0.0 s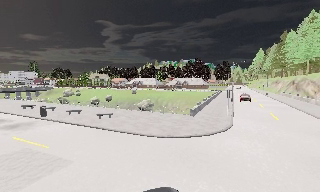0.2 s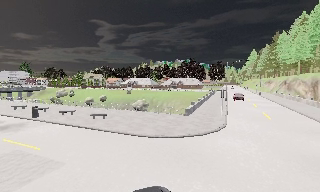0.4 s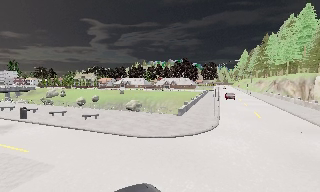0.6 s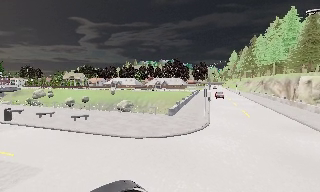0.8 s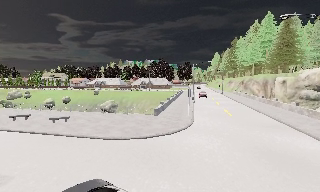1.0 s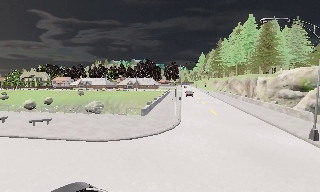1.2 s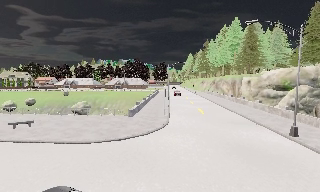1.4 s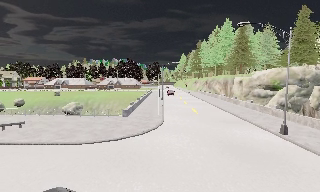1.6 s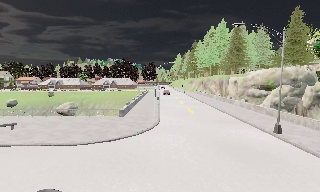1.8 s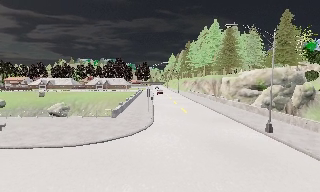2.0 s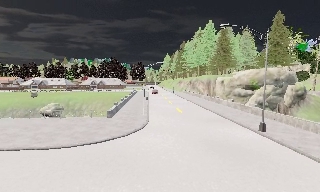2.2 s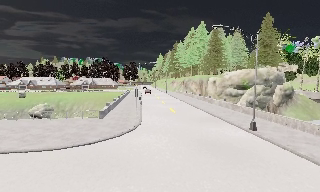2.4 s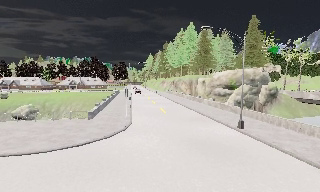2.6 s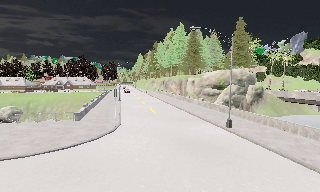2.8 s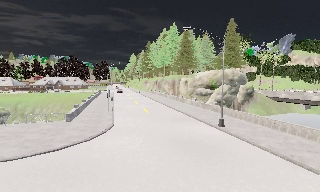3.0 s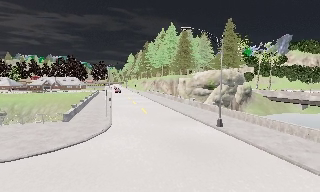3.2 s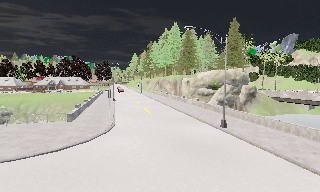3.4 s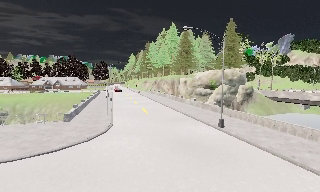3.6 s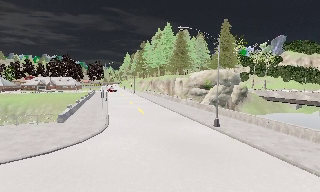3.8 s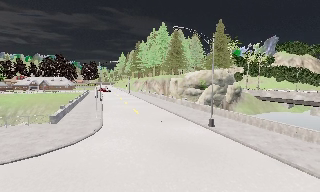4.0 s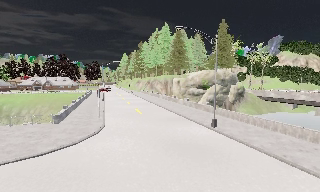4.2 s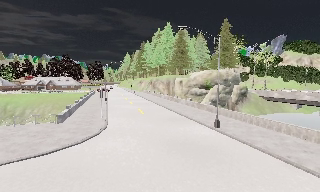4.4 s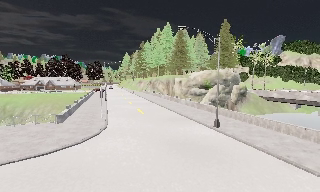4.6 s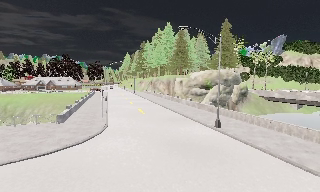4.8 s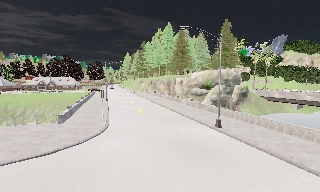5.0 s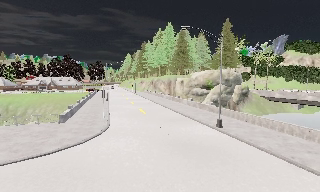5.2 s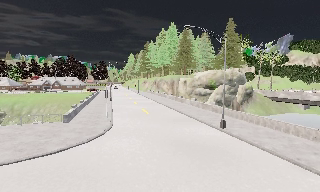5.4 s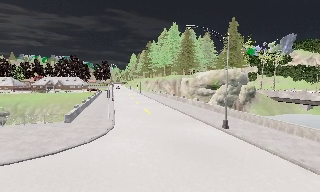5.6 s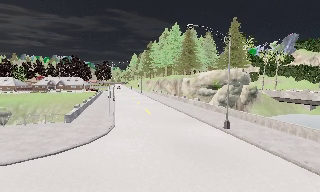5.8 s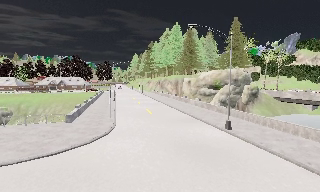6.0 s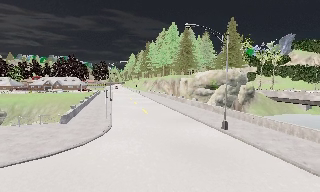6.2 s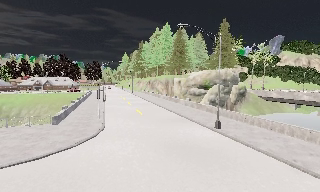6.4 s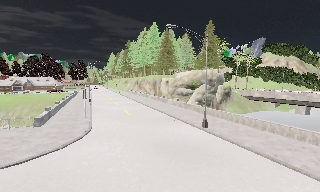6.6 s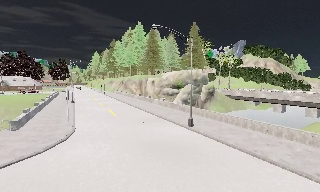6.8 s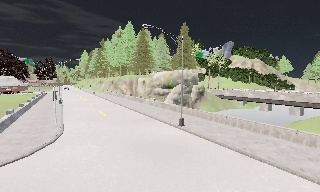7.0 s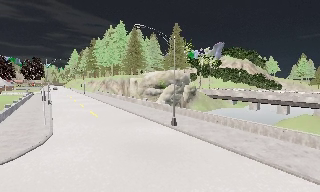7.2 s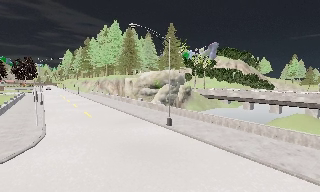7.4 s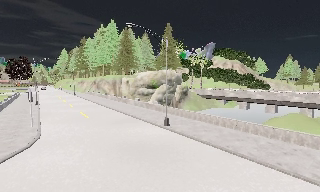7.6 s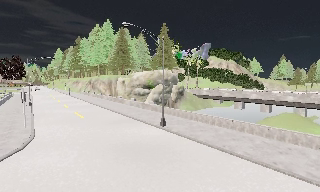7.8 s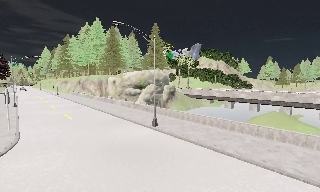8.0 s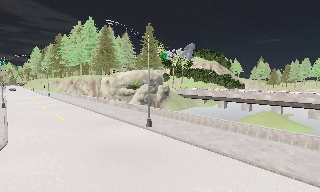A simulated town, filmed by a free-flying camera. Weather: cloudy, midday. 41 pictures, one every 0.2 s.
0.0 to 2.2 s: The scene slides to the left, as the camera pans about 30 degrees to its right.
2.2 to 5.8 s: The camera travels forward, about 0.5 m, so what stands in front looms larger.
5.8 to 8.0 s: The camera pans to its right, which is clockwise from overhead, by about 30 degrees.
The film runs backward here.
